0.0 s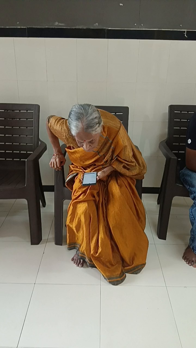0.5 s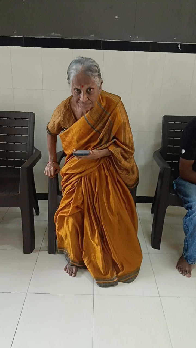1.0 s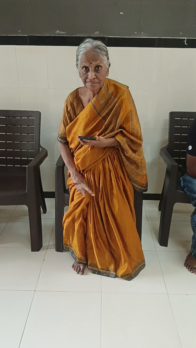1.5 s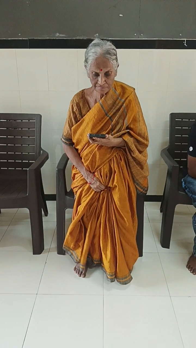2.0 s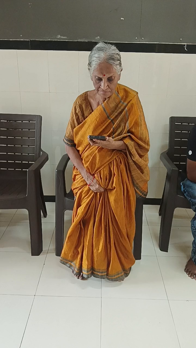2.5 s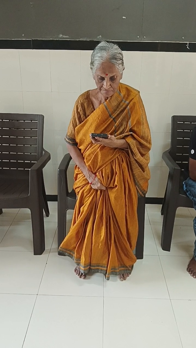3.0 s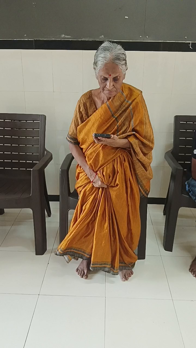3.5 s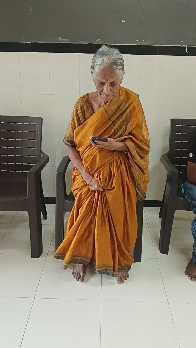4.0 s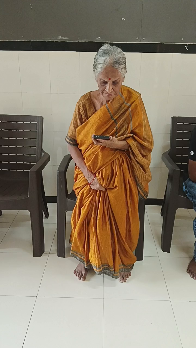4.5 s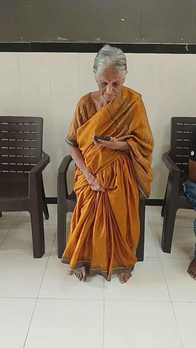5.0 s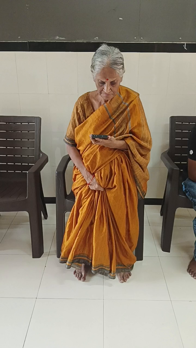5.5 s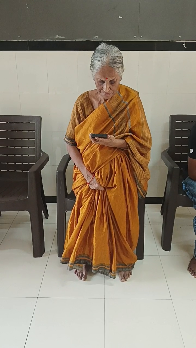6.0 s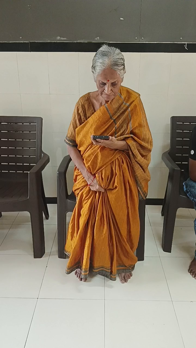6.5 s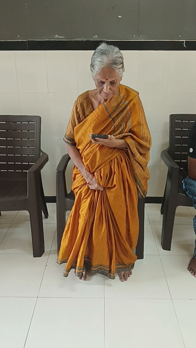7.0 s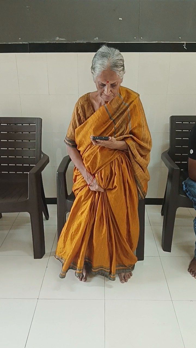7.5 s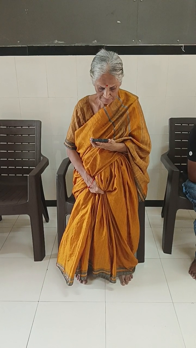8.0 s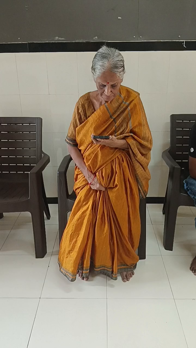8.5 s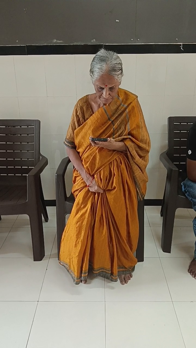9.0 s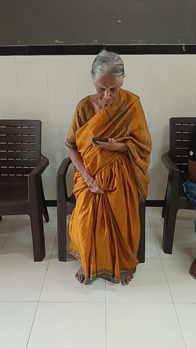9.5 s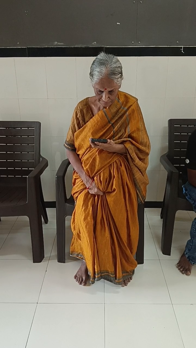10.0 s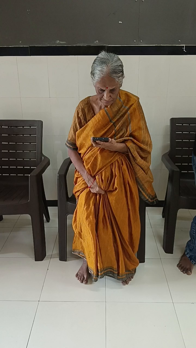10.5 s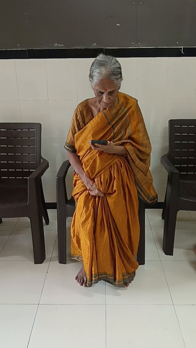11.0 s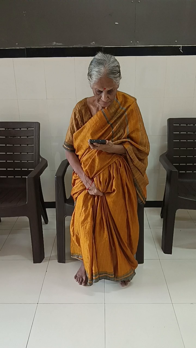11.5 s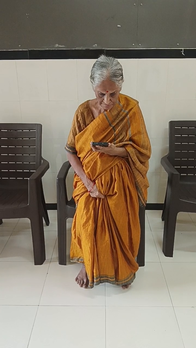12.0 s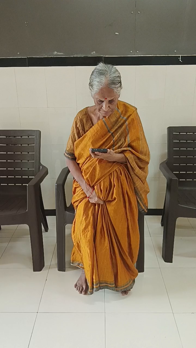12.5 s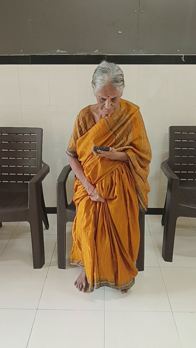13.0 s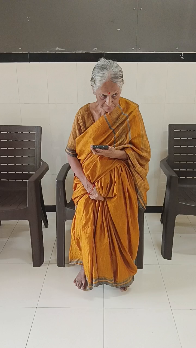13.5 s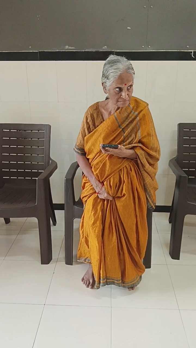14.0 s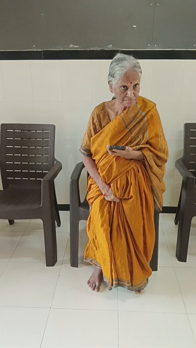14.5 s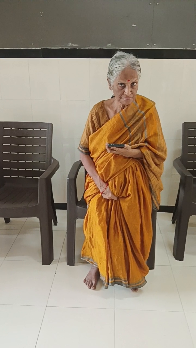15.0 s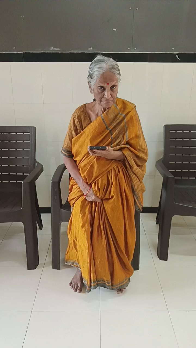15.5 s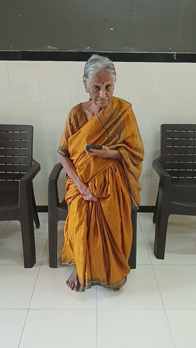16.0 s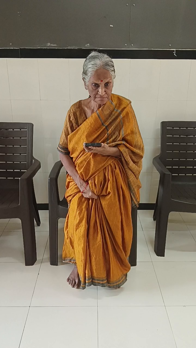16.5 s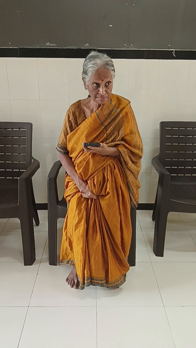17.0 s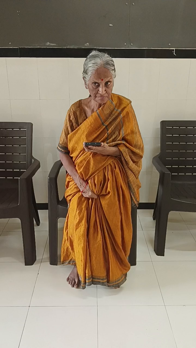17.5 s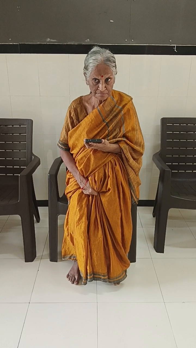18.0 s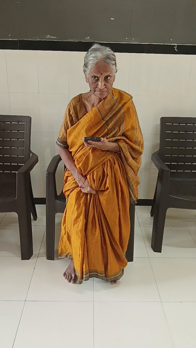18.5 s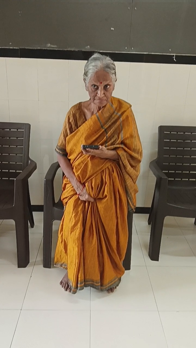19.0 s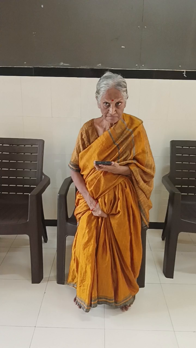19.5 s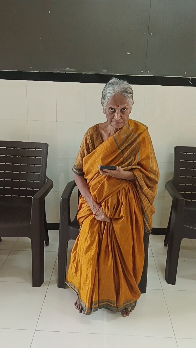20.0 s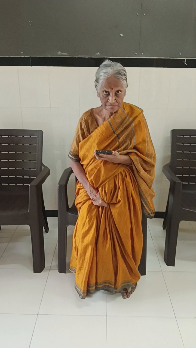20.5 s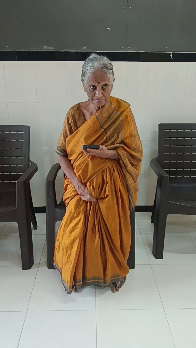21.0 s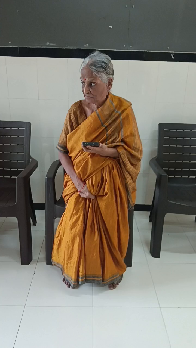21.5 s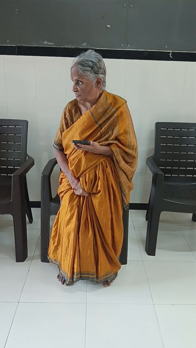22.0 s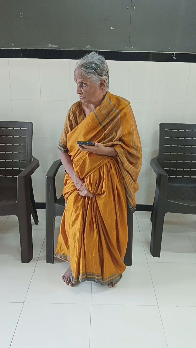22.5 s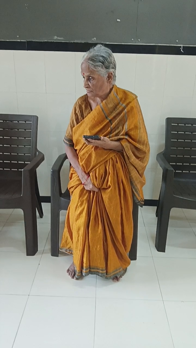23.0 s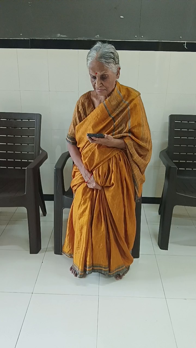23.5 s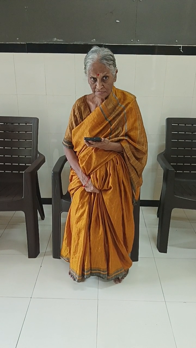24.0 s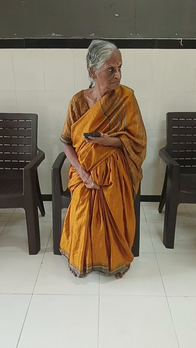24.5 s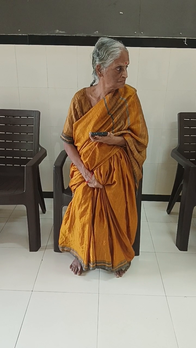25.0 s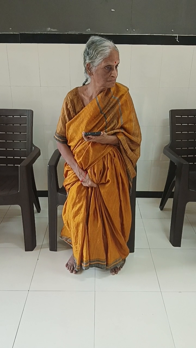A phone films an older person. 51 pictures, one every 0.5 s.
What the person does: Standing.
